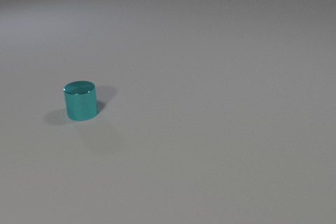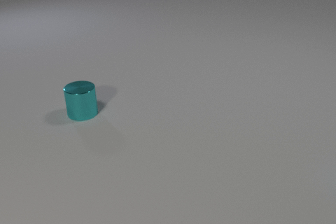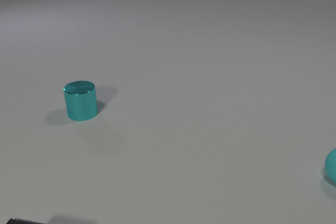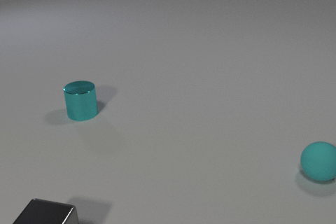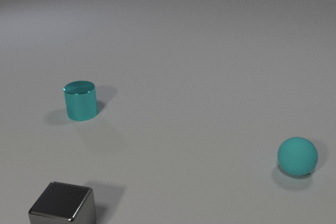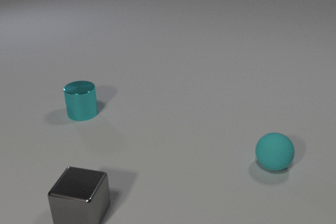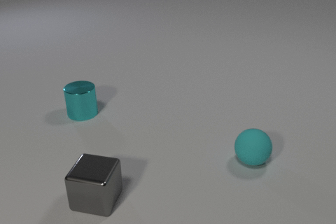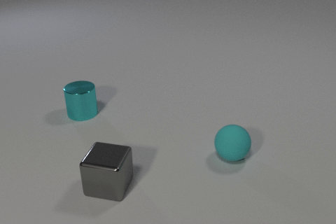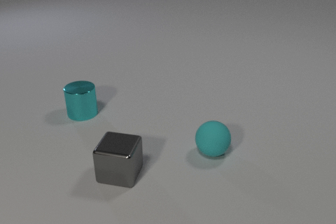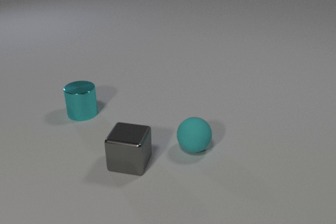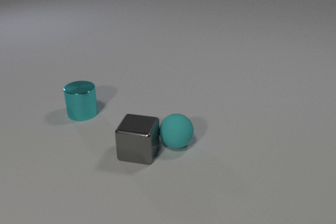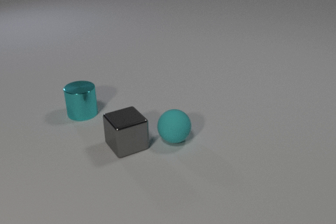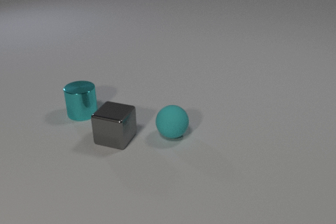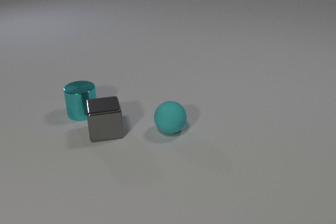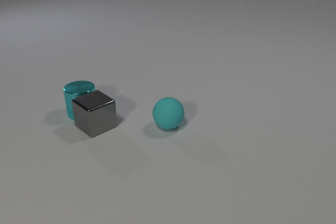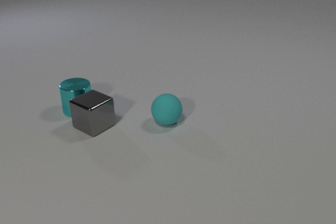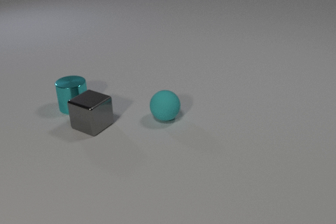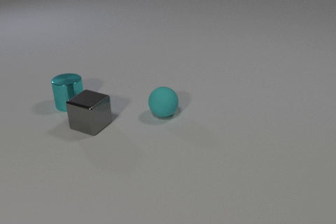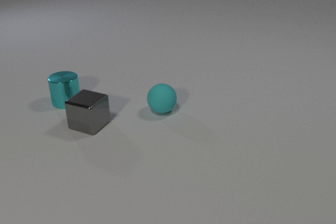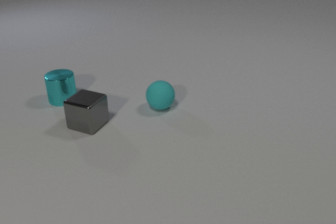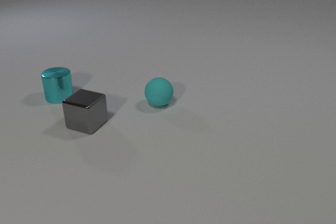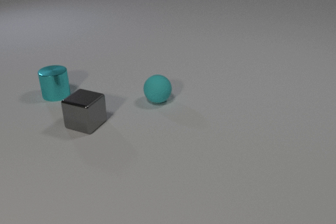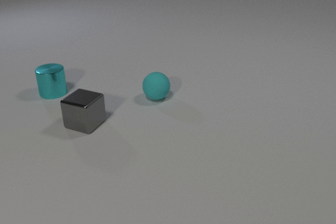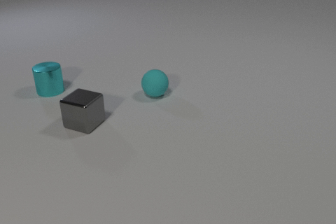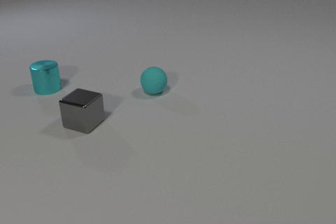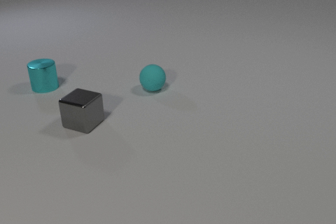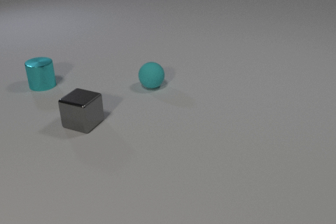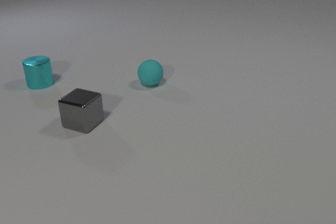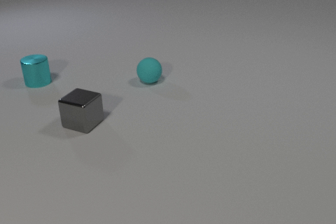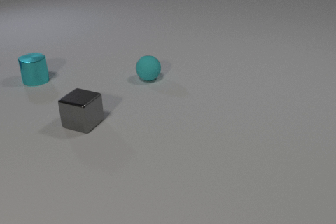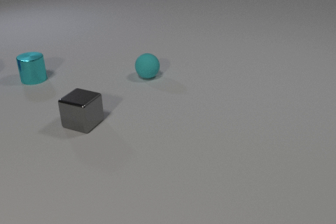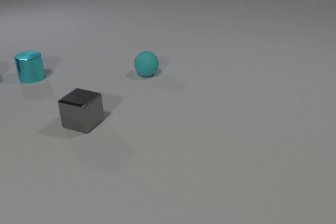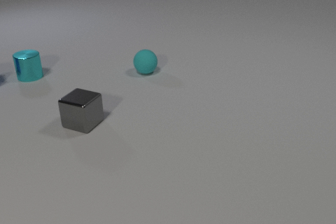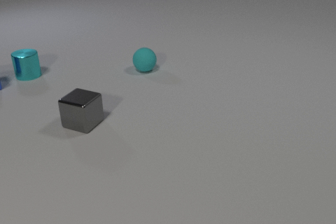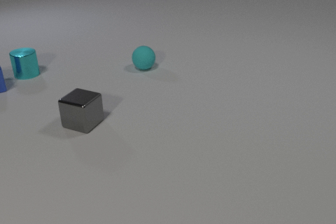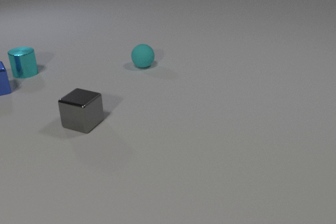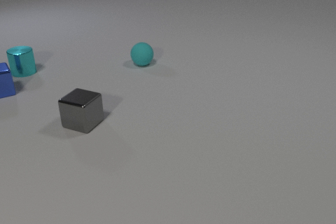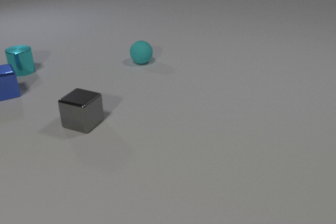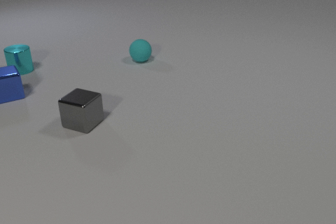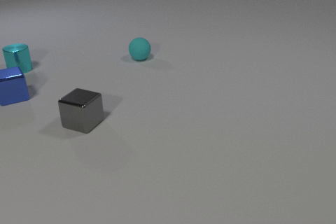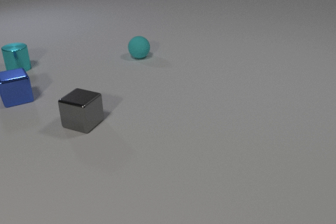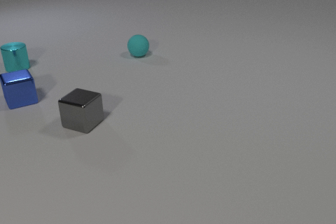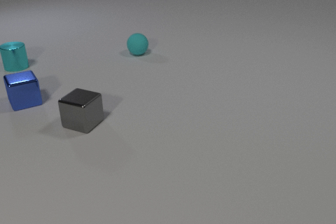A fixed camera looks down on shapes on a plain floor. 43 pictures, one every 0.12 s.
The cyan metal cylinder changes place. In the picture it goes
away from the camera.
The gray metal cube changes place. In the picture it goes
away from the camera.
0.00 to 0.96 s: The gray metal cube comes in at the bottom edge, slides away from the camera and to the right. The cyan rubber sphere comes in at the right edge, rolls to the left.
0.96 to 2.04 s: The gray metal cube slides away from the camera. The cyan rubber sphere rolls away from the camera and to the left. The cyan metal cylinder slides away from the camera and to the left. The gray metal cube and the cyan rubber sphere collide. The gray metal cube and the cyan metal cylinder collide.
2.04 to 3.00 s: The gray metal cube slides to the left. The cyan rubber sphere rolls away from the camera. The cyan metal cylinder slides away from the camera and to the left.
3.00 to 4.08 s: The cyan rubber sphere rolls away from the camera. The cyan metal cylinder slides away from the camera and to the left. The blue metal cube comes in at the left edge, slides toward the camera and to the right.
4.08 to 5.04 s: The cyan rubber sphere rolls away from the camera. The cyan metal cylinder slides away from the camera and to the left. The blue metal cube slides toward the camera and to the right.
What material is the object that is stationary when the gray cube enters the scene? metal.
How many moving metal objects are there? 3.
What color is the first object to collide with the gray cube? cyan.
